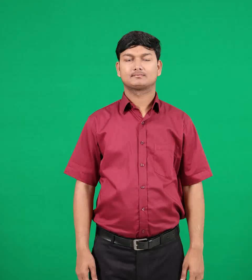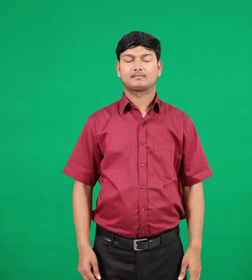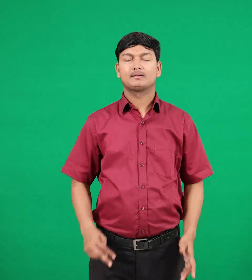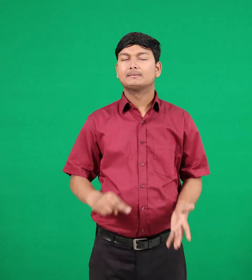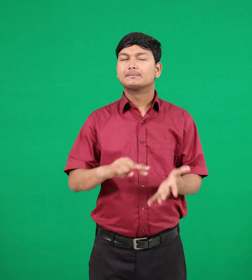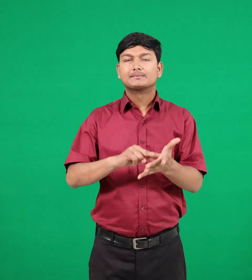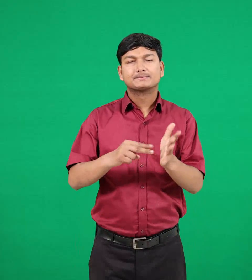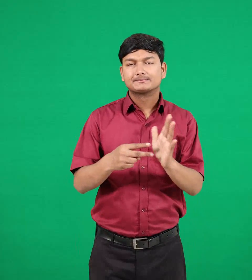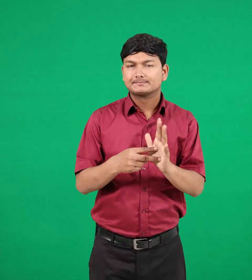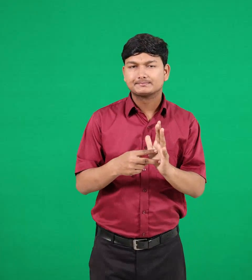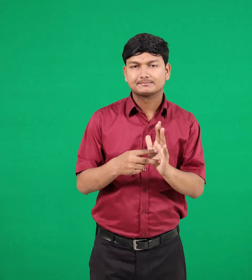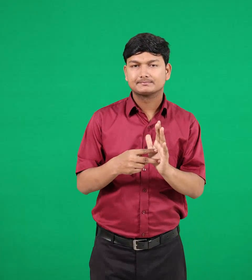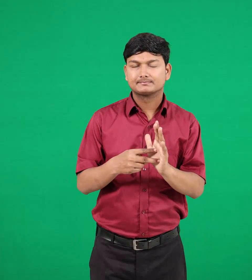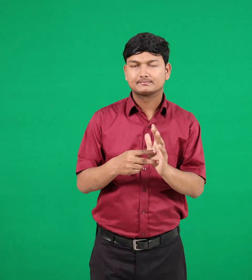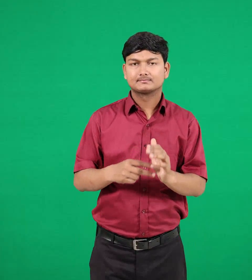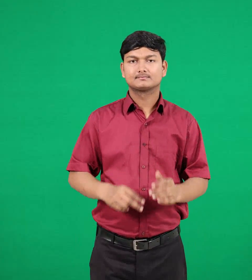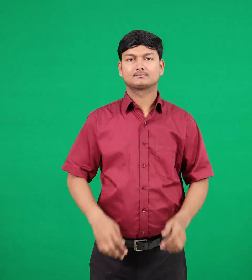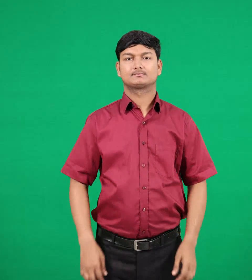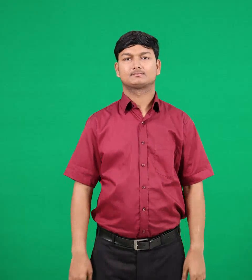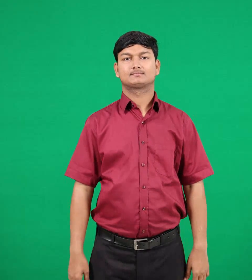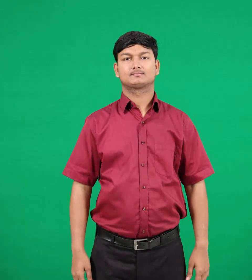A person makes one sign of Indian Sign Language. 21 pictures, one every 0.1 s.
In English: mean
